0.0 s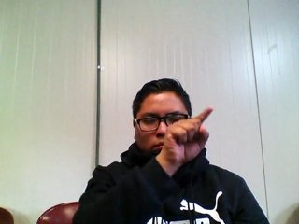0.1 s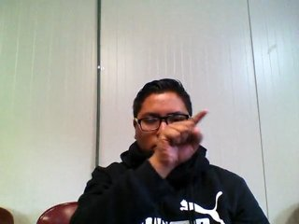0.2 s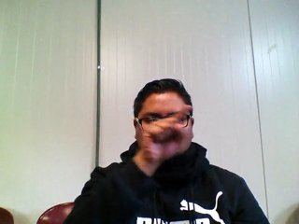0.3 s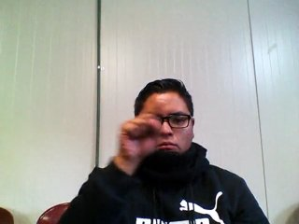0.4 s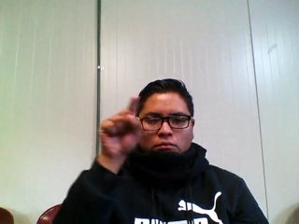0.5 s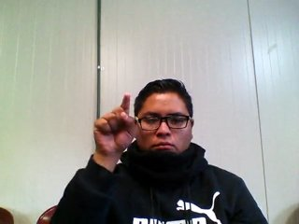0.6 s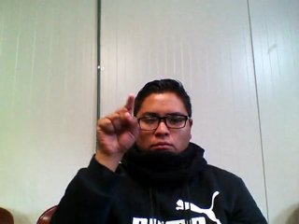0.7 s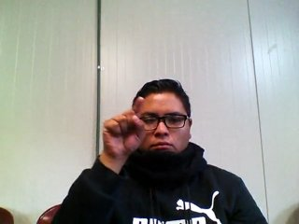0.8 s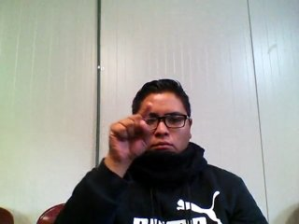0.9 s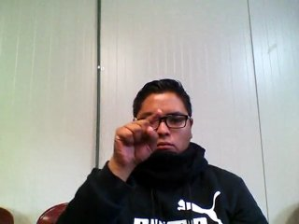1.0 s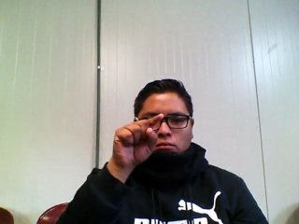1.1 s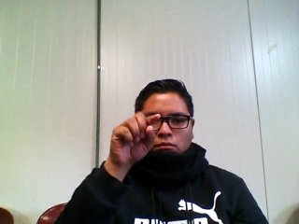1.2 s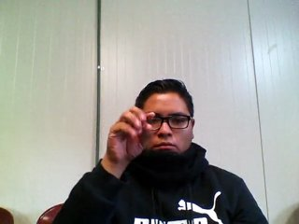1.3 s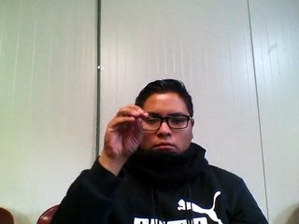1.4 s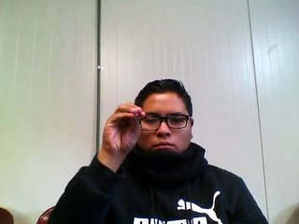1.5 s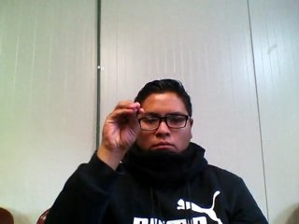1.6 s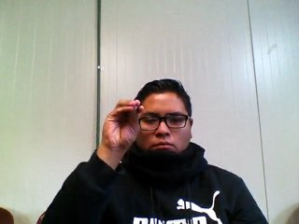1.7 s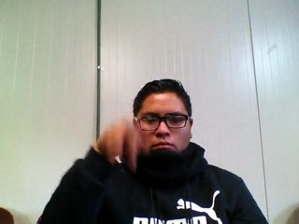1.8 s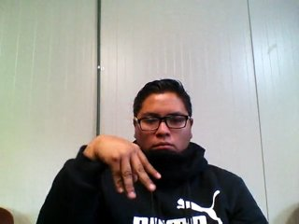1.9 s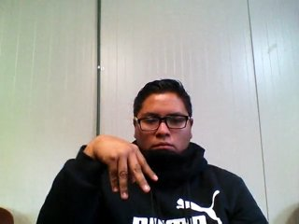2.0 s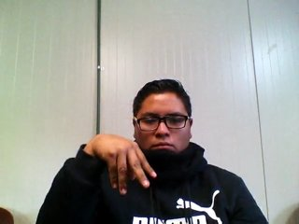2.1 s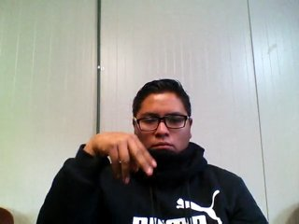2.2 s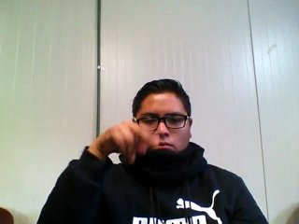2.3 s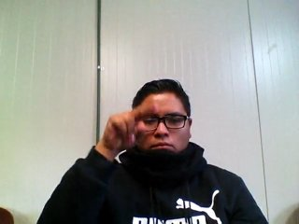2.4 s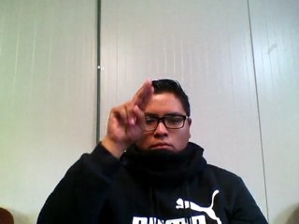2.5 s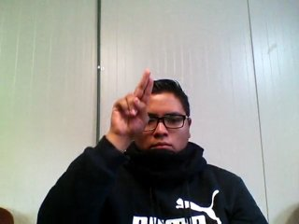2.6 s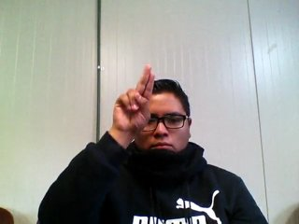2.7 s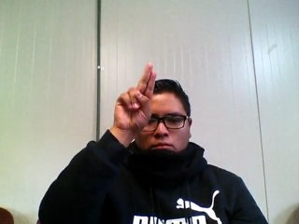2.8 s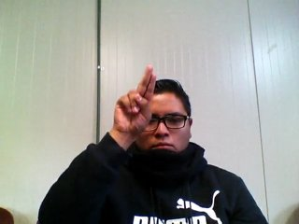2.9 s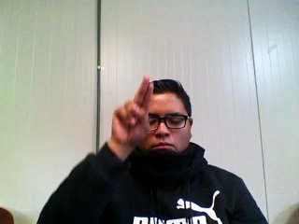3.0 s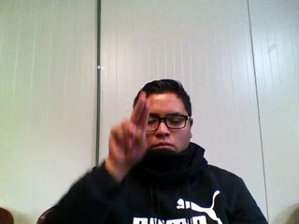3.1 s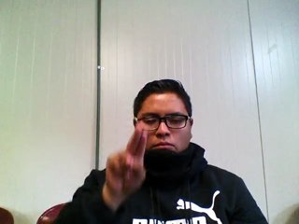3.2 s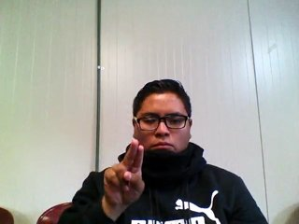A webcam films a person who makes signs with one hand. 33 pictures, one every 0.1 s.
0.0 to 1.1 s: Pointing with one finger.
1.2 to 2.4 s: On the screen the hand sweeps downward. The name of the sign: Throw down.
2.5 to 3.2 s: Pointing with two fingers.
